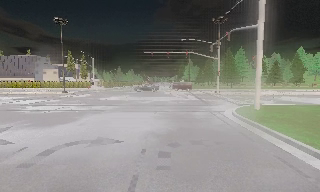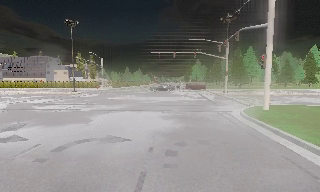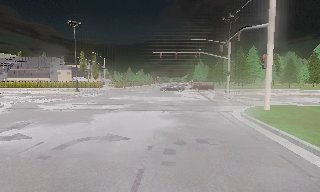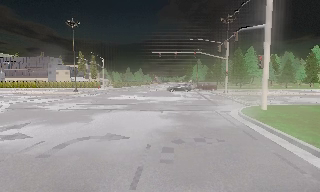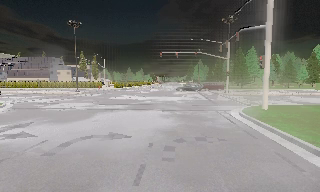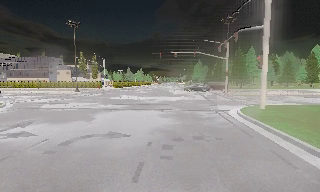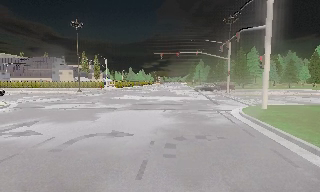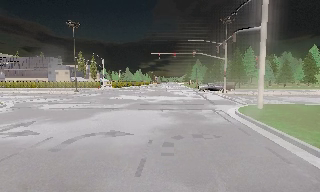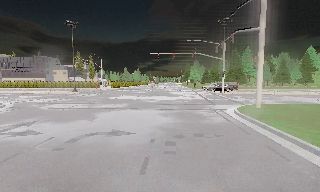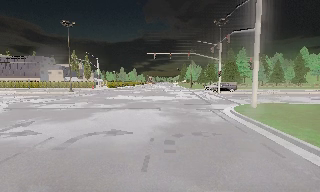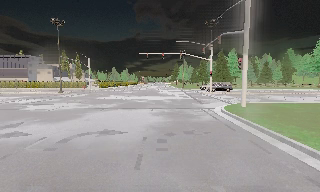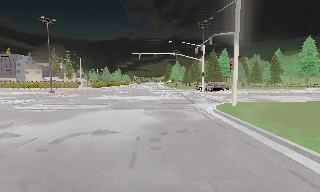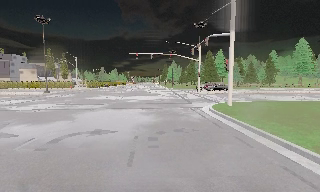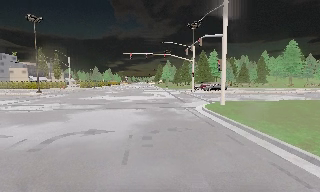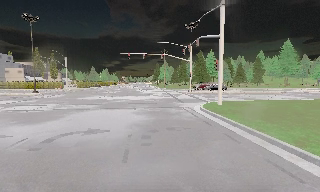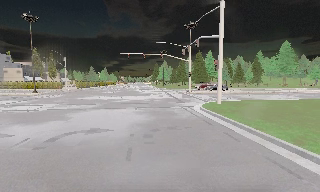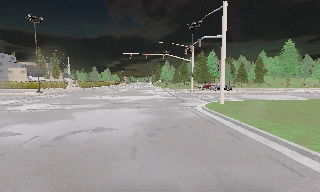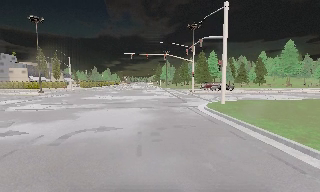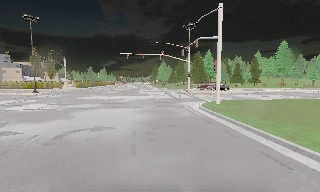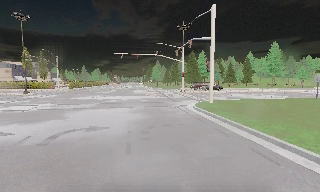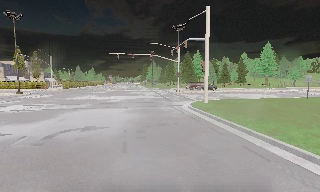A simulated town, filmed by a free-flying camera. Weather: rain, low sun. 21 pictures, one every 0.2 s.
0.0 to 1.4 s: The camera travels backward, about 0.5 m, so what stands in front gets smaller.
1.4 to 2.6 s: The camera pans to its right, which is clockwise from overhead, by about 10 degrees. It travels backward, about 0.5 m, so what stands in front gets smaller.
2.6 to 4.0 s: The camera travels backward, about 1 m, so what stands in front gets smaller.
The film runs backward here.
